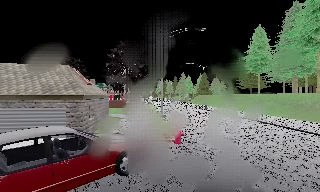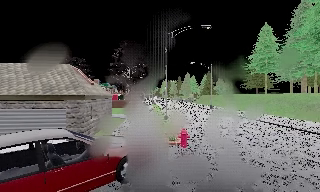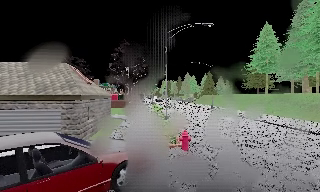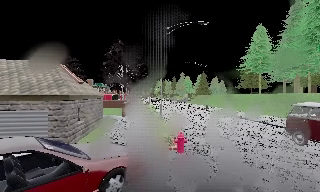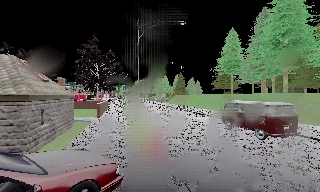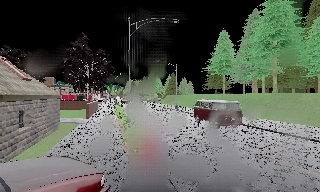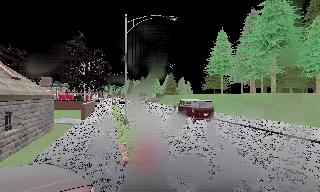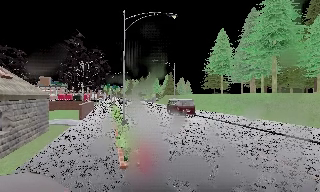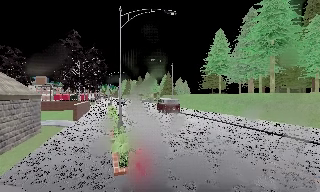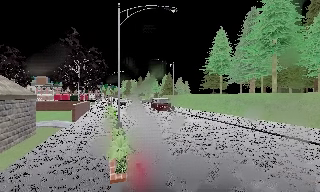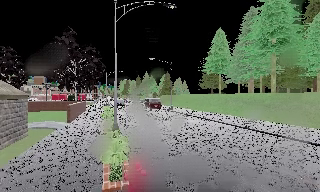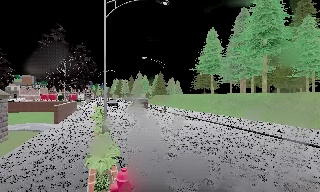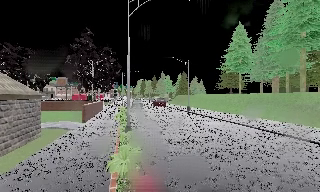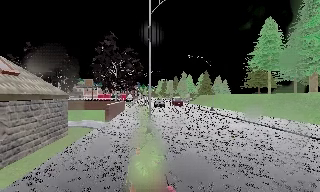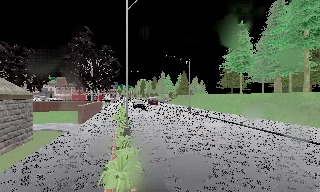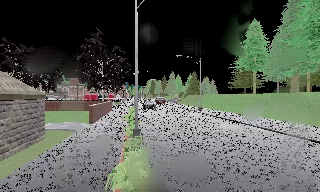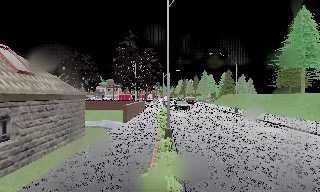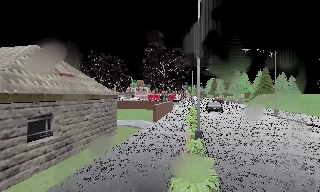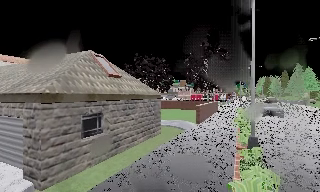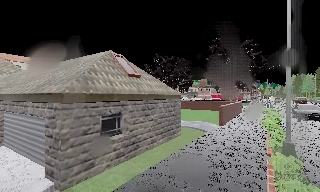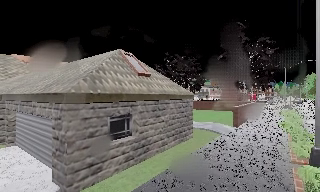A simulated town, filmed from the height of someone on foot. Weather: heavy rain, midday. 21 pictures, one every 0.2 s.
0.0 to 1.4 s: The camera swings to its right by about 10 degrees, and the scene slides to the left. It travels forward, about 2.5 m, so what stands in front looms larger.
1.4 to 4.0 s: The camera swings to its left by about 55 degrees, and the scene slides to the right. It travels forward, about 4 m.
The film runs forward here.
